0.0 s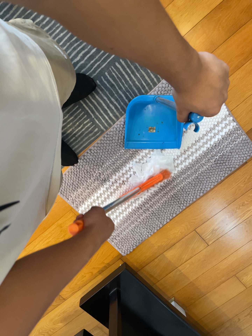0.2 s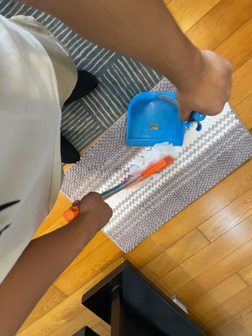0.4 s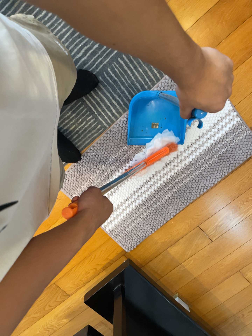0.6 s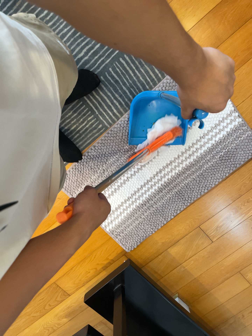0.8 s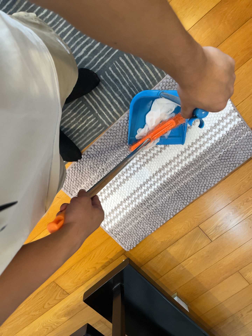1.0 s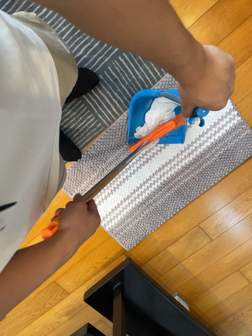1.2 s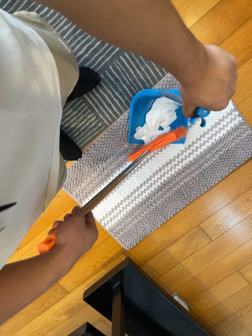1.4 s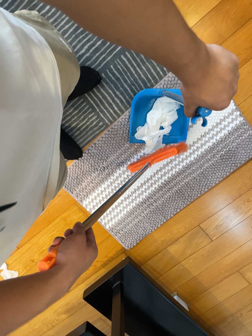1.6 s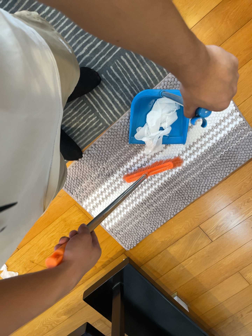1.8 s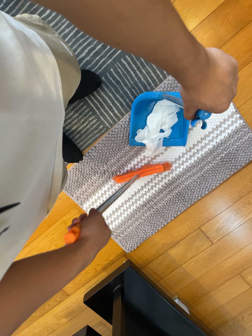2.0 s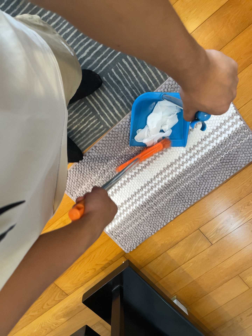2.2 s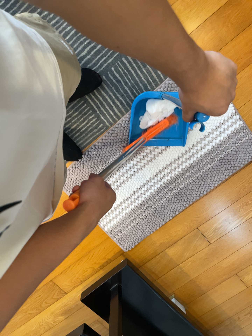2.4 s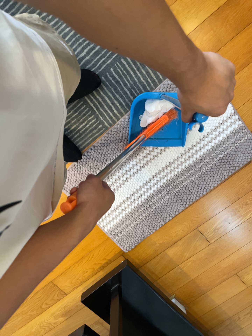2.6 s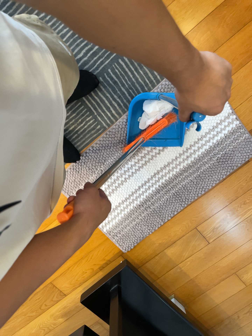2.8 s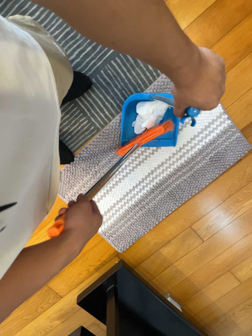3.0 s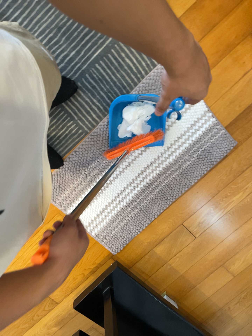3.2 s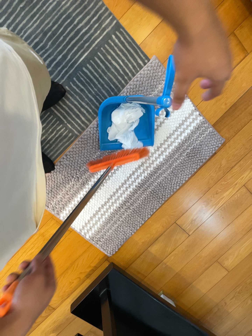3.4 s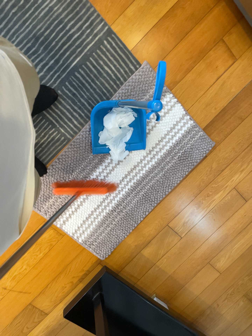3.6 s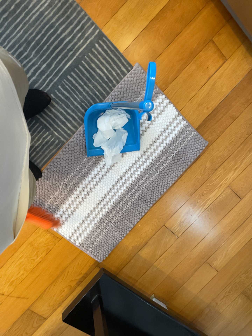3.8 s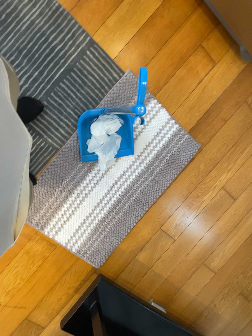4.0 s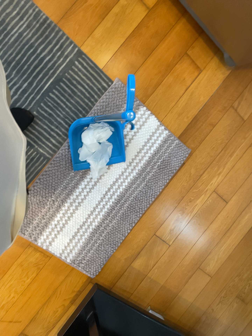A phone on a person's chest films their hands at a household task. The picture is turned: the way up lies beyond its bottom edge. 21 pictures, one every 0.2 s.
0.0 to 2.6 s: The camera keeps its place and its aim.
2.6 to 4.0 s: The camera pans to its right by about 10 degrees. It travels backward, about 7 cm, so what stands in front gets smaller. It rolls about its line of sight by about 10 degrees, and the scene rotates counterclockwise.
The film runs forward here.
